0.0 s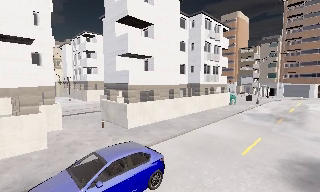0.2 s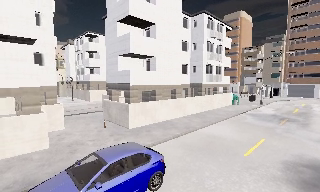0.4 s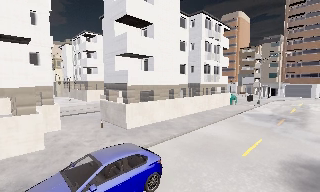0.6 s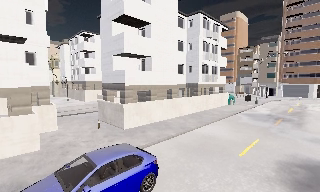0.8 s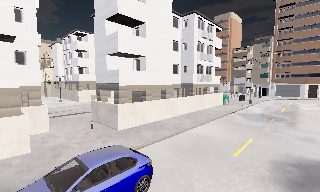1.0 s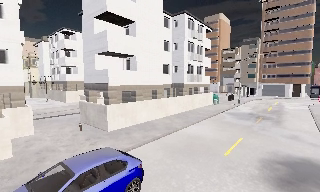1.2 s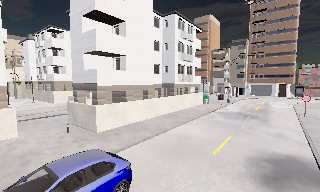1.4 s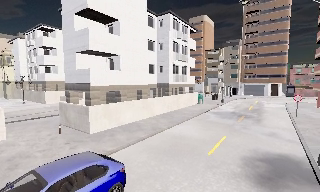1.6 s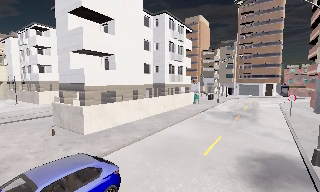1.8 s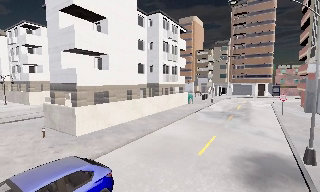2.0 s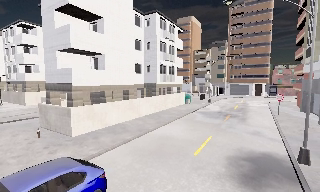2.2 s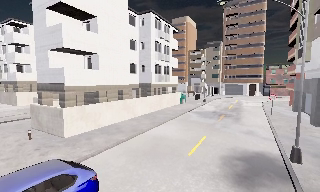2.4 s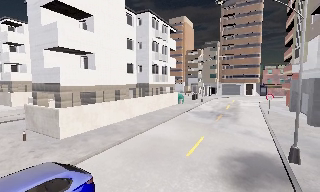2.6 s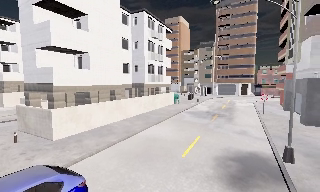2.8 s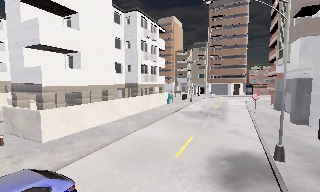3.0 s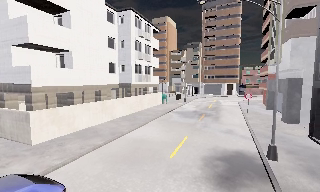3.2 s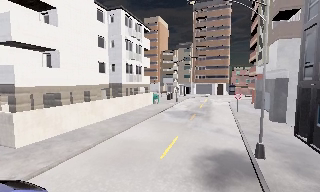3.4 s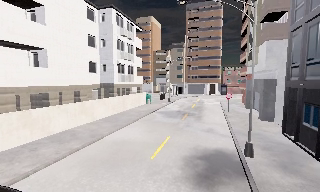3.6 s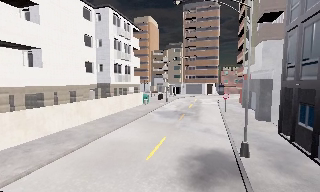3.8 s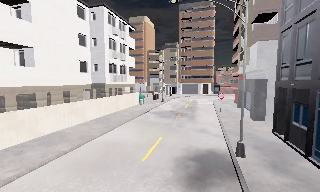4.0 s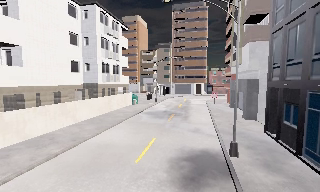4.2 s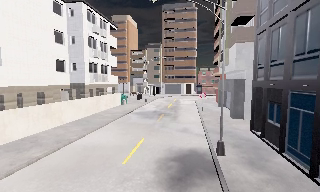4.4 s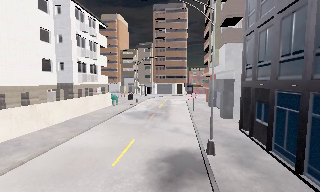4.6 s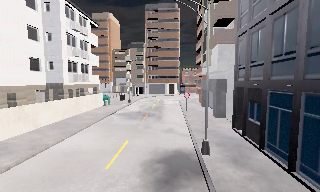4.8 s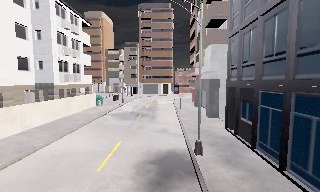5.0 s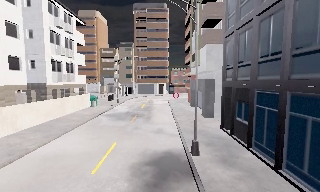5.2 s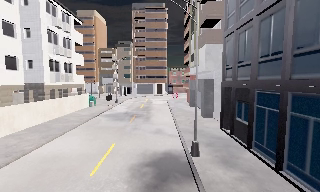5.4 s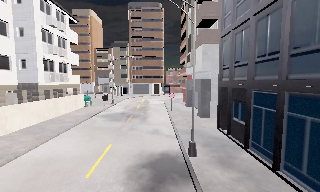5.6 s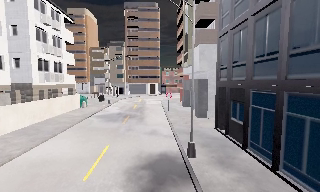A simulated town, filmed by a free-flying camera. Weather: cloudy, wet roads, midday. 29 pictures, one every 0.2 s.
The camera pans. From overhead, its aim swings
clockwise.
The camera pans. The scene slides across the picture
to the left.
0.0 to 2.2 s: The camera pans to its right, which is clockwise from overhead, by about 15 degrees. It travels forward and to its right, about 1 m, so what stands in front looms larger.
2.2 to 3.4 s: The camera swings to its right by about 10 degrees, and the scene slides to the left. It travels forward, about 0.5 m, so what stands in front looms larger.
3.4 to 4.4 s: The camera pans to its right, which is clockwise from overhead, by about 10 degrees.
4.4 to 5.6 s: The camera travels forward, about 0.5 m, so what stands in front looms larger.
The film runs forward here.
